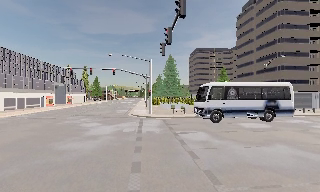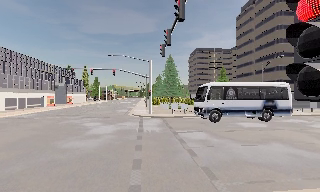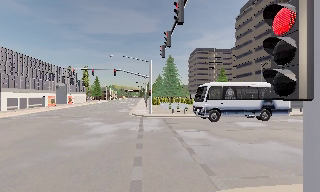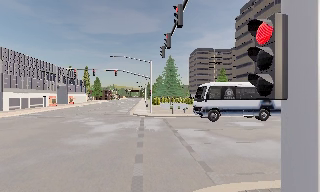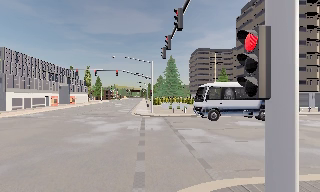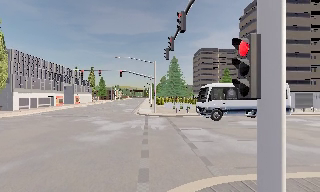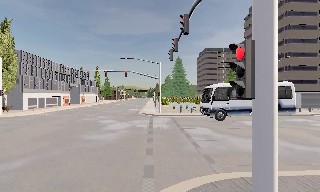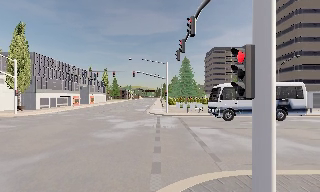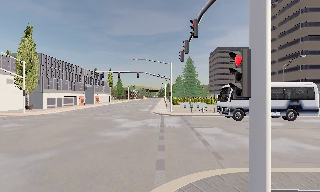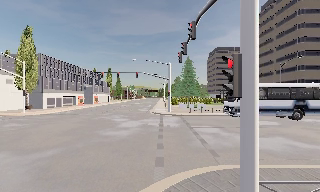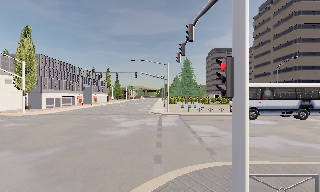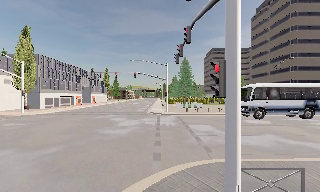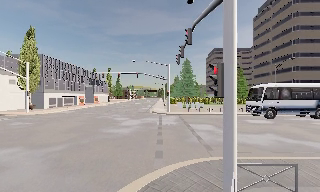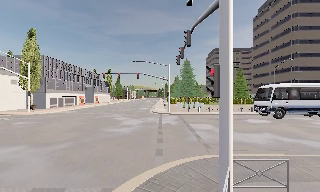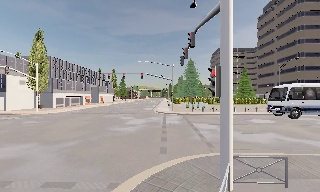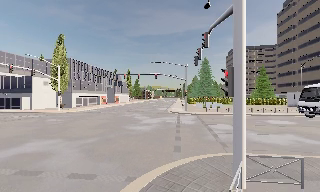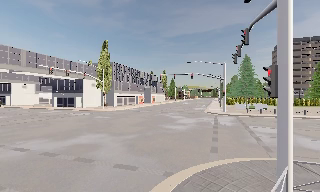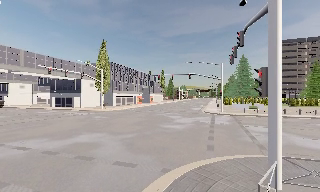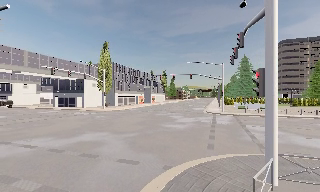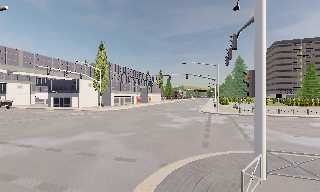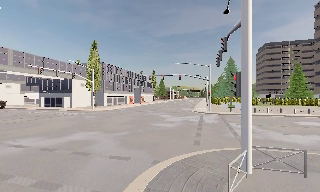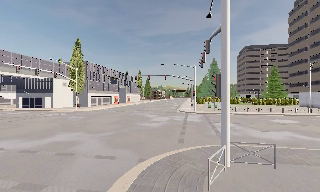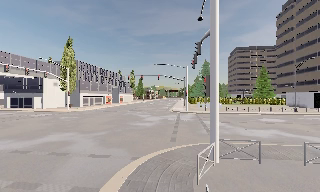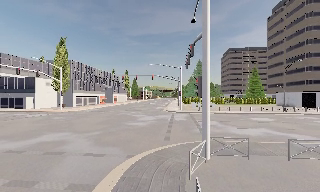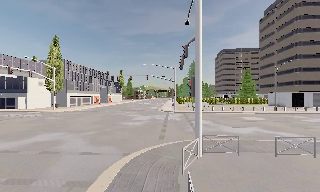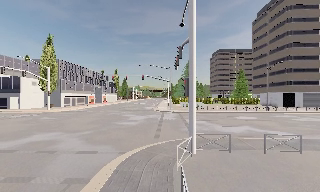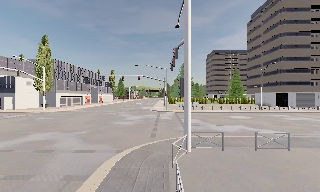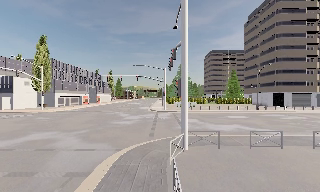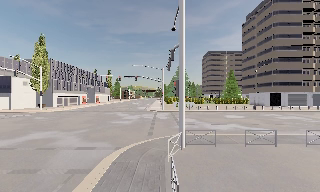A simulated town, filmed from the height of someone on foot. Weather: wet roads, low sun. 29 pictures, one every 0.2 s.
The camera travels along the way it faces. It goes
backward.
0.0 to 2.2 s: The camera travels backward, about 3 m, so what stands in front gets smaller.
2.2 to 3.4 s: The camera swings to its left by about 20 degrees, and the scene slides to the right. It travels backward, about 1.5 m, so what stands in front gets smaller.
3.4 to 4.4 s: The scene slides to the left, as the camera pans about 10 degrees to its right. It travels backward, about 1 m, so what stands in front gets smaller.
4.4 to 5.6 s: The camera travels backward, about 1.5 m, so what stands in front gets smaller.
The film runs backward here.
